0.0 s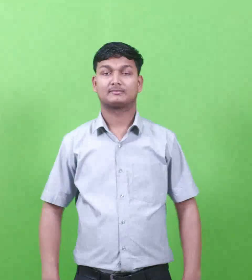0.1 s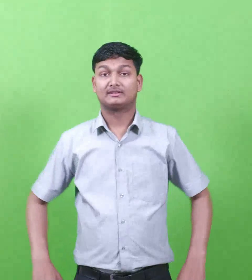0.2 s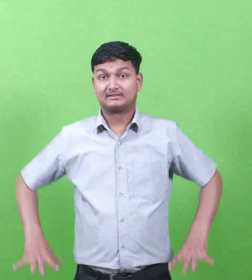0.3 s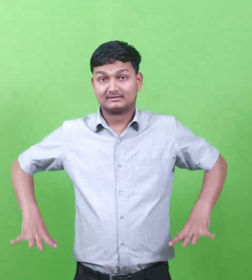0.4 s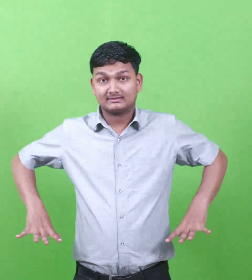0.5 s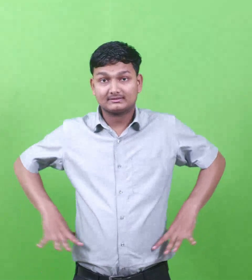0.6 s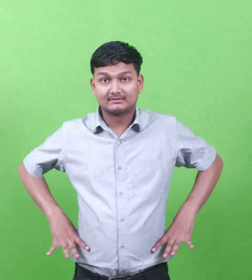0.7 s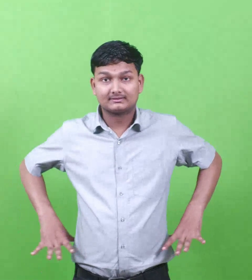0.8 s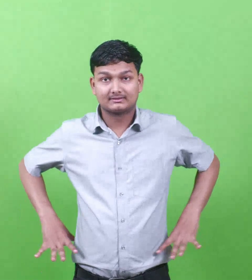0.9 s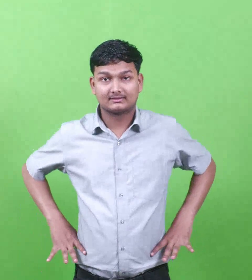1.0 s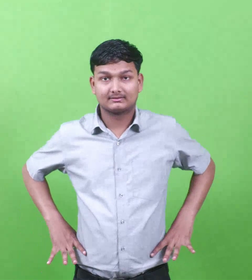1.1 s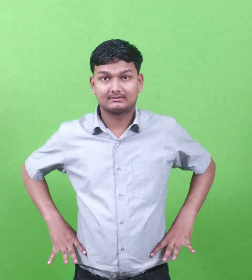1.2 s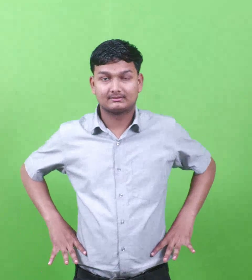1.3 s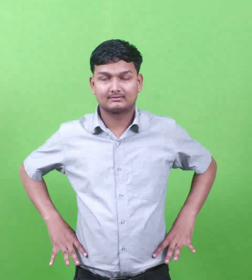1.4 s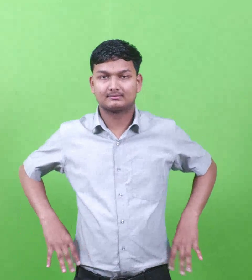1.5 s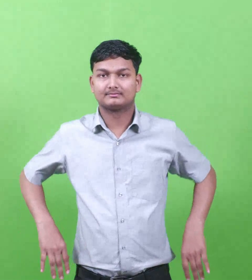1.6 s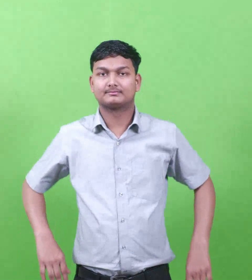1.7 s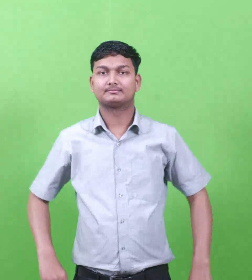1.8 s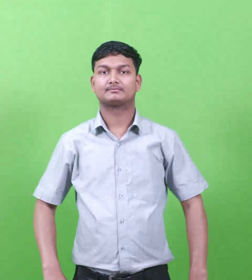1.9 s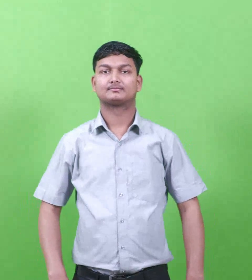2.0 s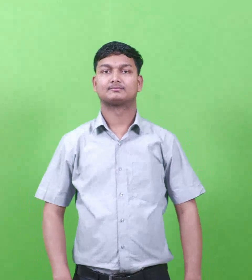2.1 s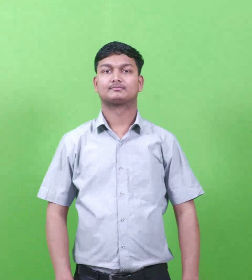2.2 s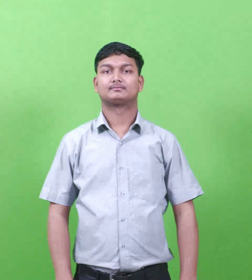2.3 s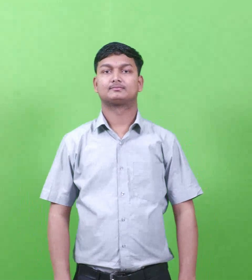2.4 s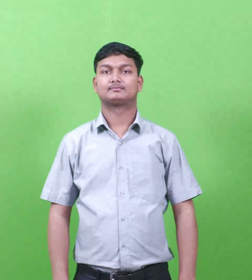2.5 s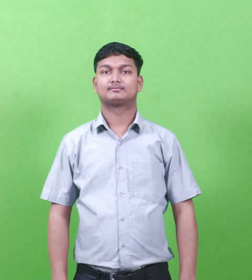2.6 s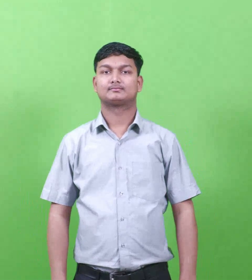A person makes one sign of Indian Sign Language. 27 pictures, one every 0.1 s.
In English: olympass
